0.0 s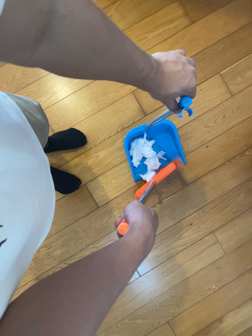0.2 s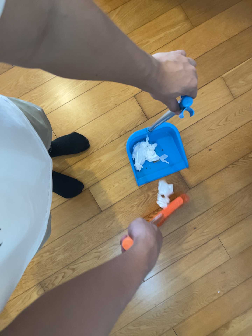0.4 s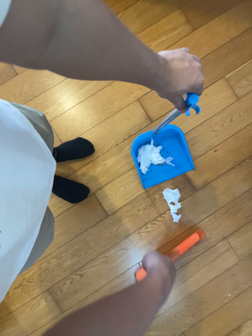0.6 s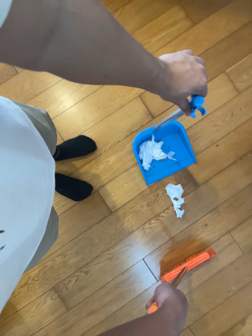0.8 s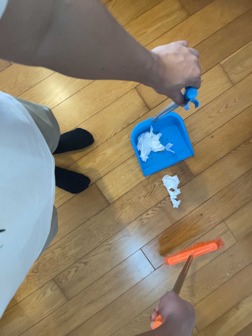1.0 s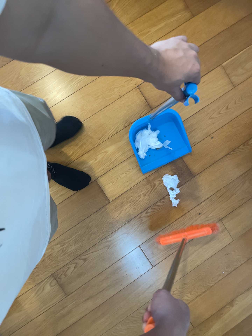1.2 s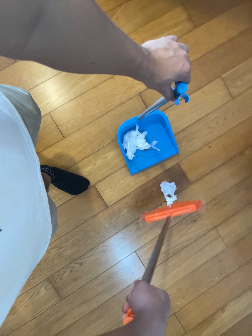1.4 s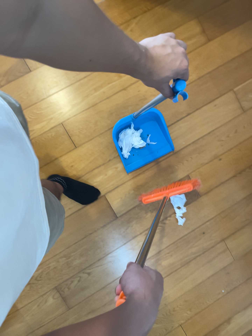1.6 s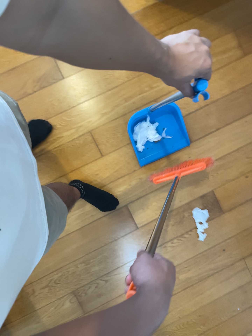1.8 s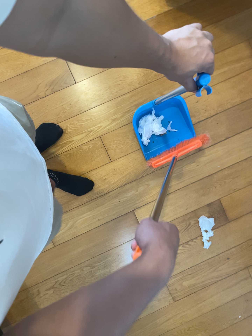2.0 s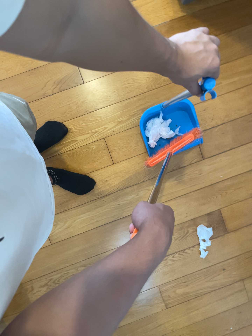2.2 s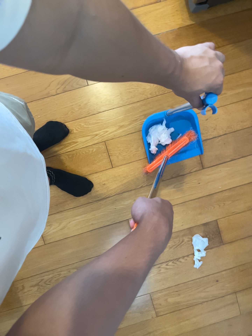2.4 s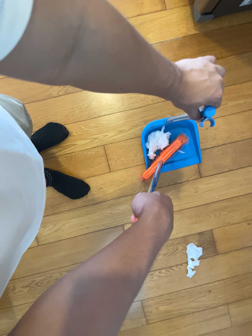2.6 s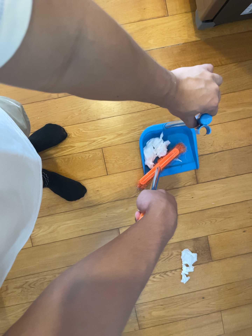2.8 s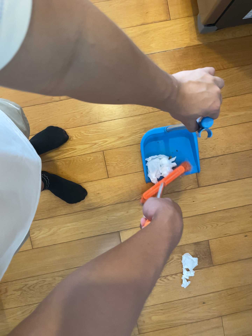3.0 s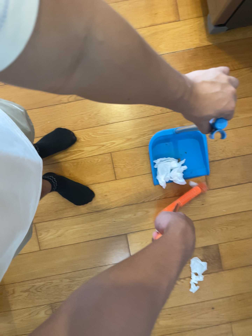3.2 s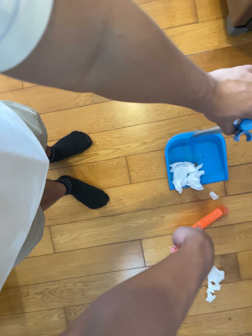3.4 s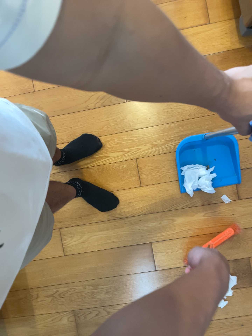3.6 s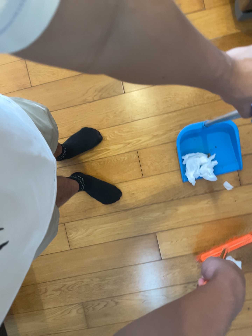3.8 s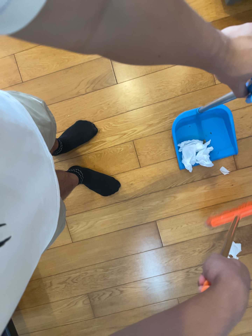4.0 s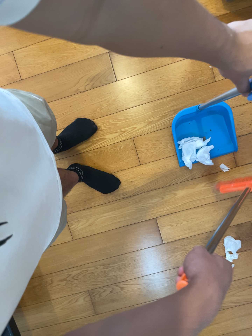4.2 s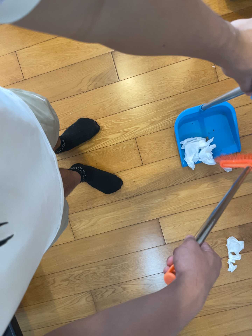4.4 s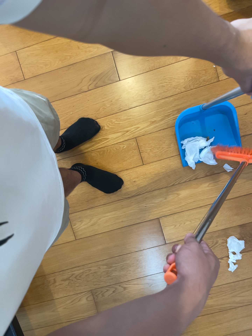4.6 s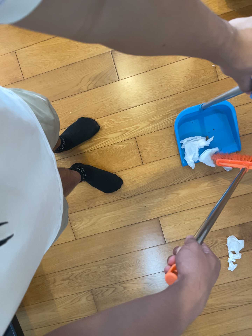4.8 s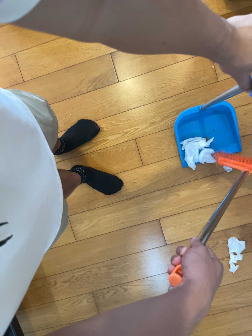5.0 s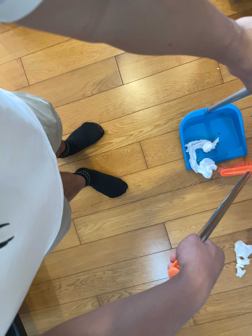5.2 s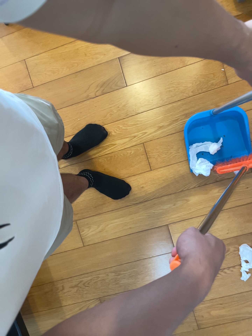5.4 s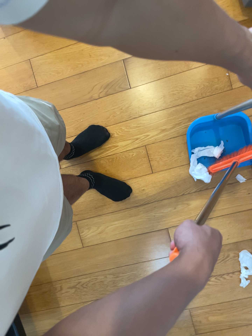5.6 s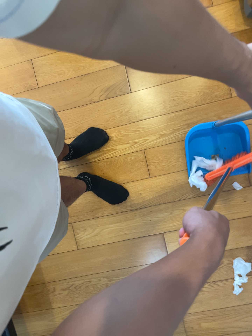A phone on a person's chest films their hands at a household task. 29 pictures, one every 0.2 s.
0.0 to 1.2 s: The camera travels to its left, about 12 cm, so close, fixed things drift to the right.
1.2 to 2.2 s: The camera travels toward the top of its view and to its left, about 22 cm, so close, fixed things drift downward. It rolls about its line of sight by about 15 degrees, and the scene rotates clockwise.
2.2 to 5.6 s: The camera shifts only a little, or ends up much as it began.
The film runs backward here.
